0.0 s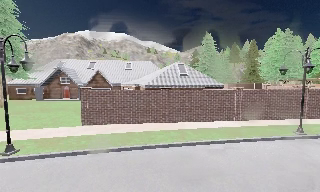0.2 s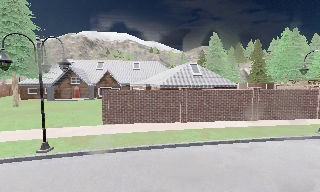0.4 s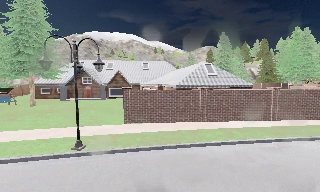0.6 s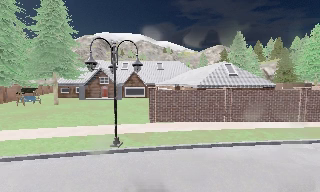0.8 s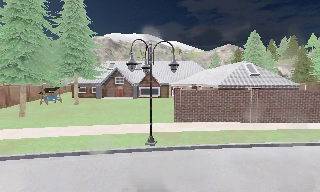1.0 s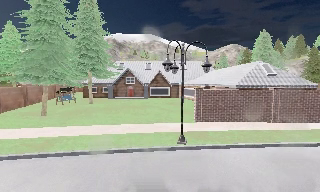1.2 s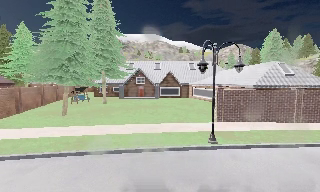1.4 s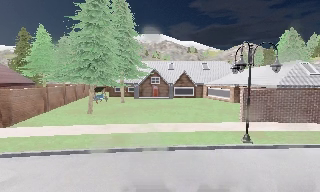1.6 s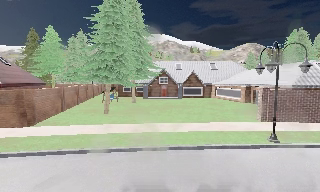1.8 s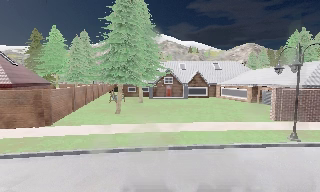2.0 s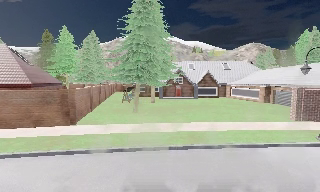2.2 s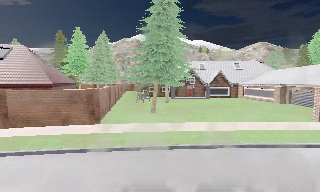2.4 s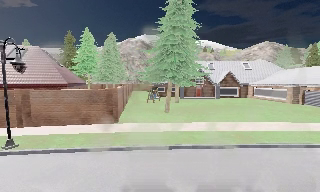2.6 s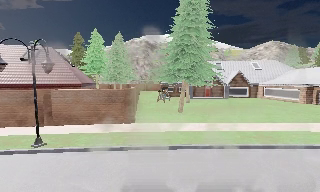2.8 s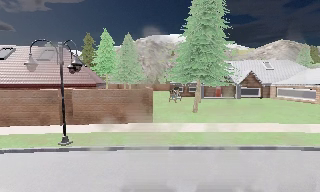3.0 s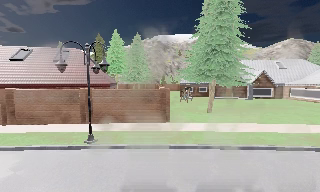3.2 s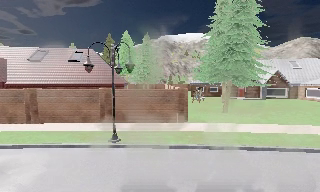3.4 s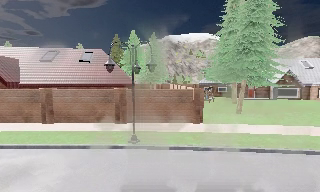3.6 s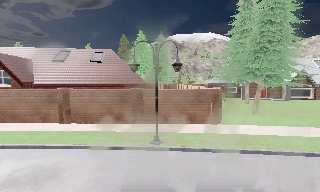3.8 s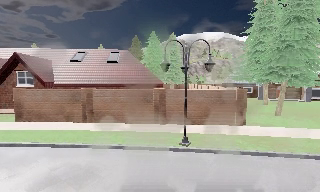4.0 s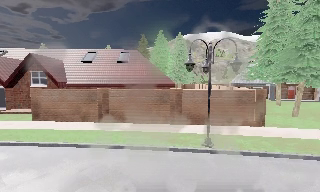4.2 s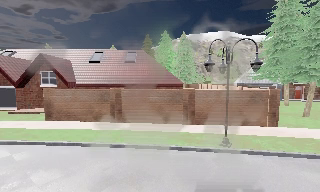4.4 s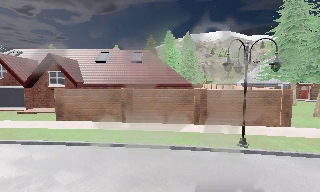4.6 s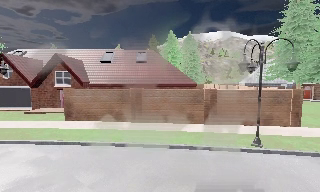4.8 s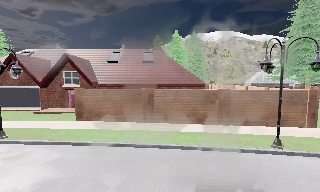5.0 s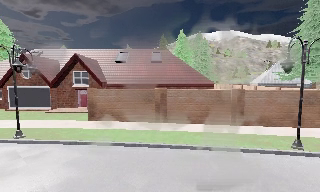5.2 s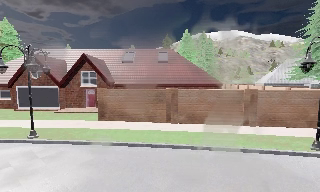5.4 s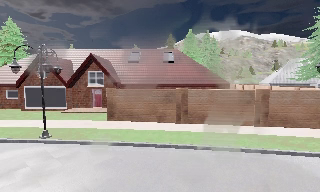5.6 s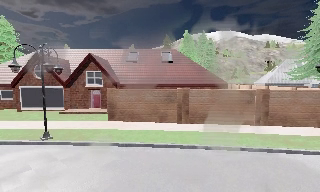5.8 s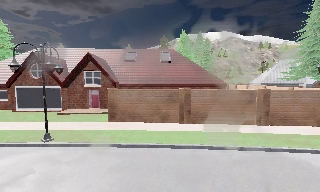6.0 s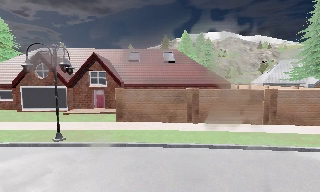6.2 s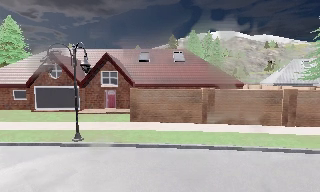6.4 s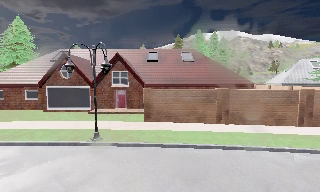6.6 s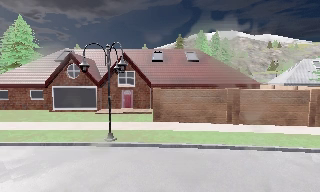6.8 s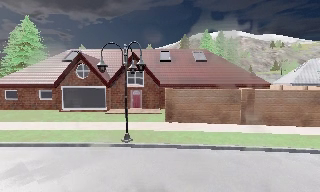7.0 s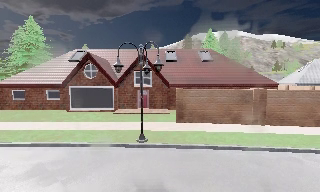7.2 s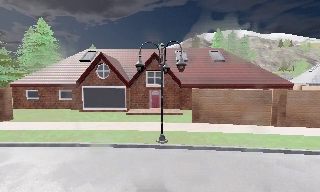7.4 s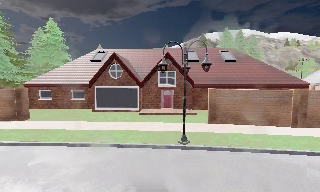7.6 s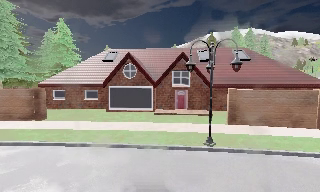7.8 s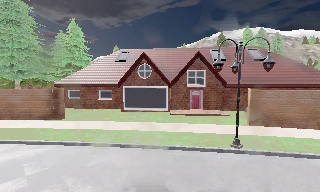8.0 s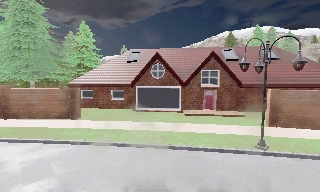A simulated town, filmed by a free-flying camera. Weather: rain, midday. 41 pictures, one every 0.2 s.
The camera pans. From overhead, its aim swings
counterclockwise.
The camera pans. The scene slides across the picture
to the right.
0.0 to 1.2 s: The scene slides to the right, as the camera pans about 10 degrees to its left. It travels to its left, about 7 m, so close, fixed things drift to the right.
1.2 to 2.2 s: The camera travels to its left, about 6 m, so close, fixed things drift to the right.
2.2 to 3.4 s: The camera swings to its left by about 10 degrees, and the scene slides to the right. It travels to its left, about 5 m, so close, fixed things drift to the right.
3.4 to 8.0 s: The camera swings to its left by about 15 degrees, and the scene slides to the right. It travels to its left, about 17 m, so close, fixed things drift to the right.
The film runs backward here.
